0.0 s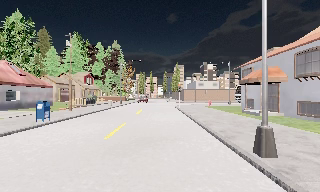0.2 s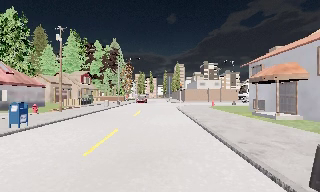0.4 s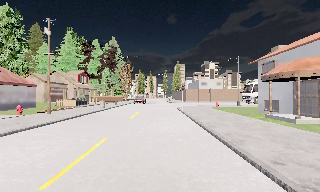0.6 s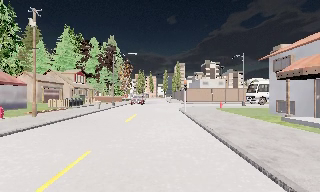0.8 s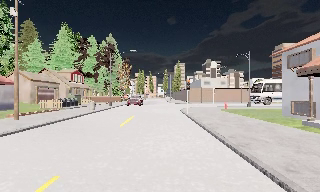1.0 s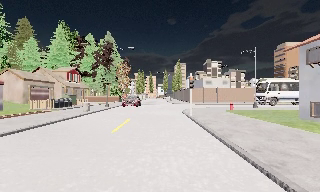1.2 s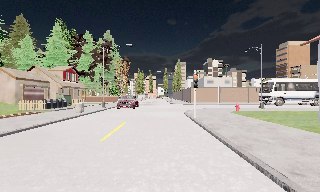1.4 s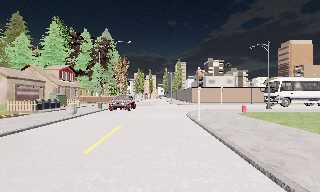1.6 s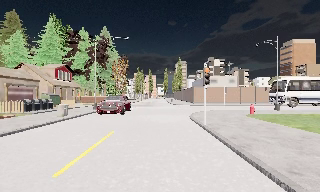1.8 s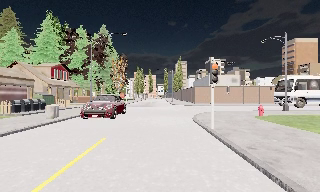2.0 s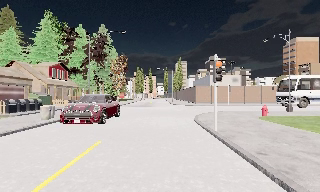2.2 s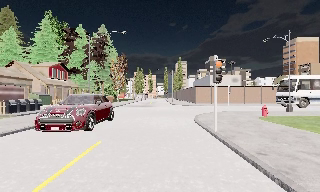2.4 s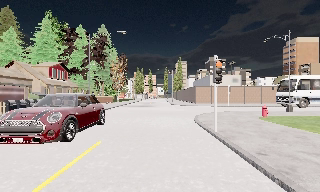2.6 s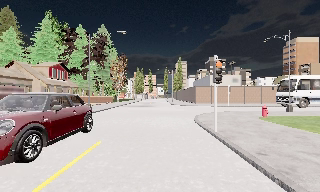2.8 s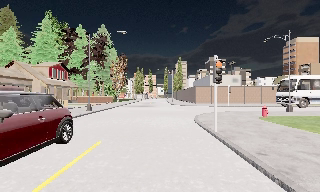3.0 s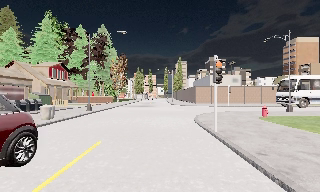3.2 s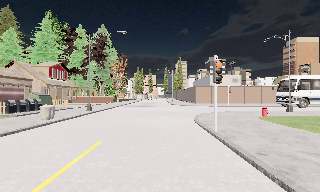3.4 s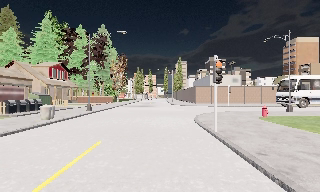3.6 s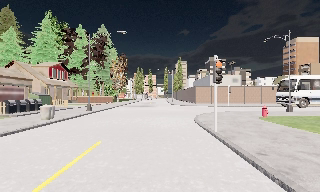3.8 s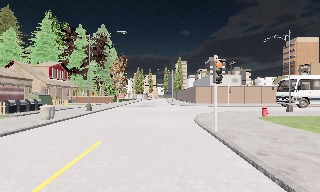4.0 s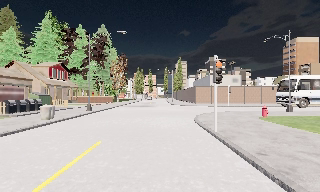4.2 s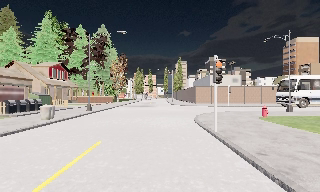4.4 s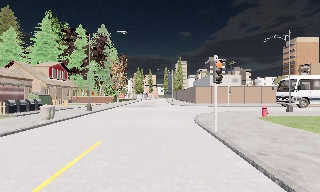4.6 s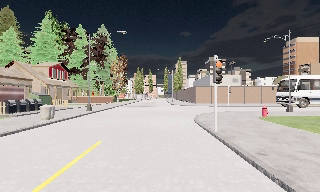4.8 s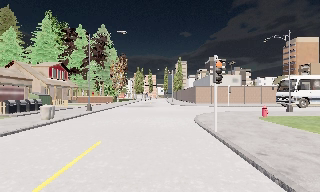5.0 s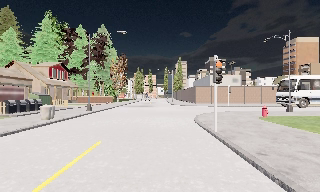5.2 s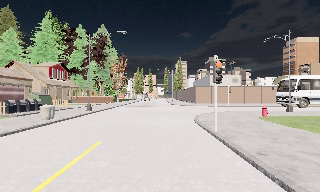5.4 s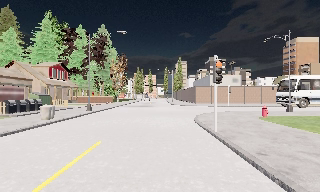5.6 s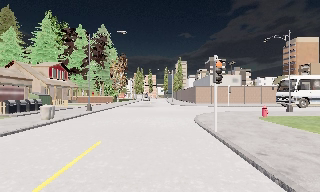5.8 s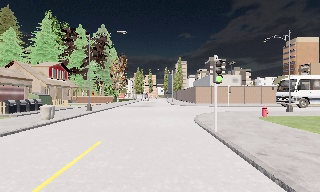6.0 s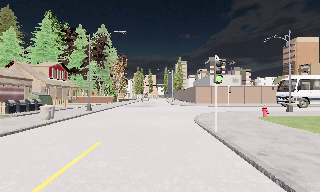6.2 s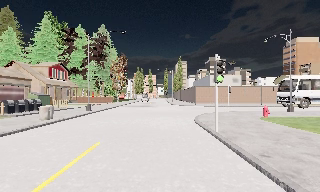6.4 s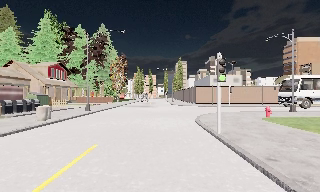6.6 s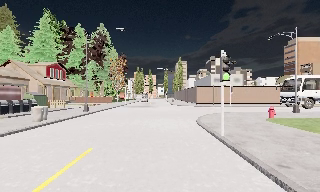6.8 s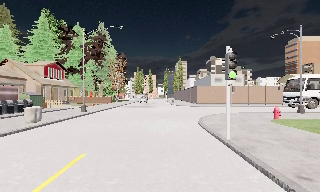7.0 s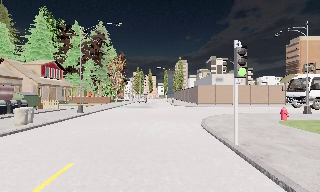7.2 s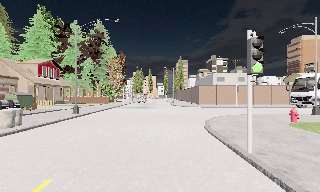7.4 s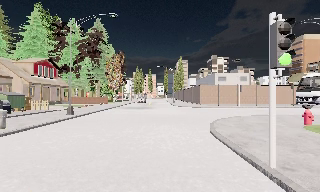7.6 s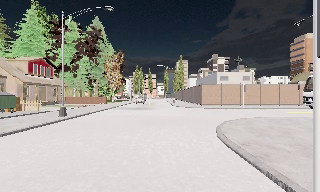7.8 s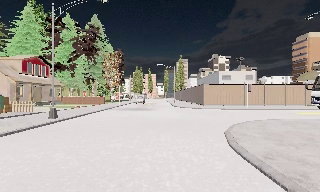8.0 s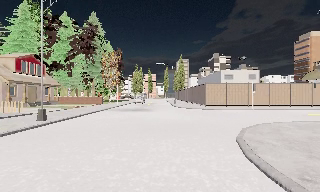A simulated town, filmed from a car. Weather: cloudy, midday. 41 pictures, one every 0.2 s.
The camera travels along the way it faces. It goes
forward.
0.0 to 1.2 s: The camera travels forward, about 9 m, so what stands in front looms larger.
1.2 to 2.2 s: The camera travels forward, about 4 m, so what stands in front looms larger. It loses speed.
2.2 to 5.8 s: The camera keeps its place and its aim.
5.8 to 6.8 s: The camera travels forward, about 1 m, so what stands in front looms larger. It gains speed.
6.8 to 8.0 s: The camera travels forward, about 5 m, so what stands in front looms larger.
The film runs forward here.
